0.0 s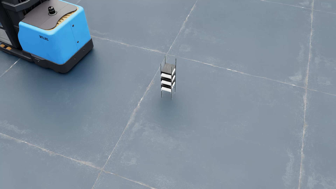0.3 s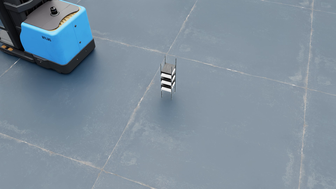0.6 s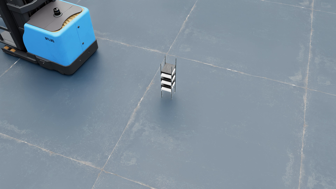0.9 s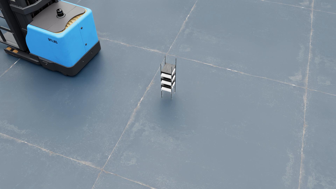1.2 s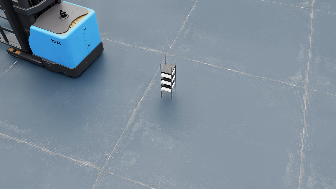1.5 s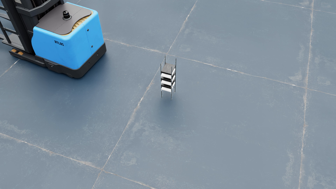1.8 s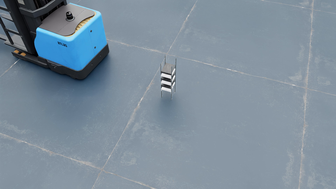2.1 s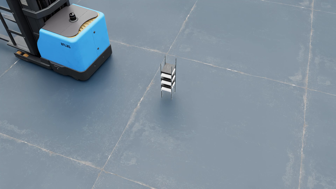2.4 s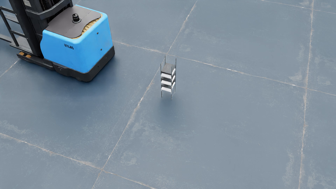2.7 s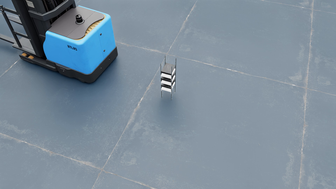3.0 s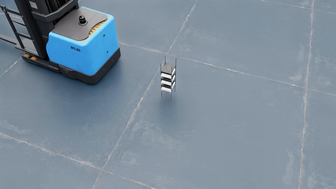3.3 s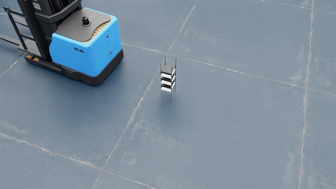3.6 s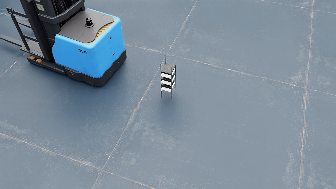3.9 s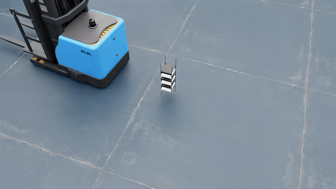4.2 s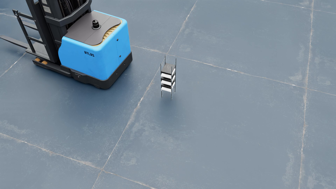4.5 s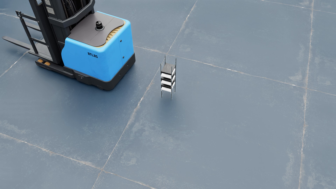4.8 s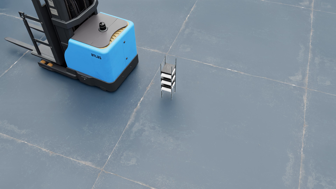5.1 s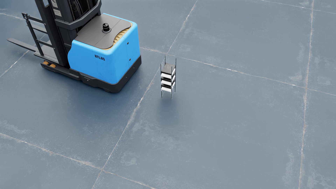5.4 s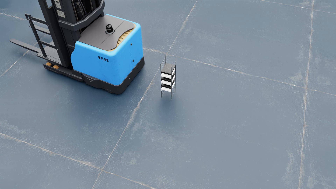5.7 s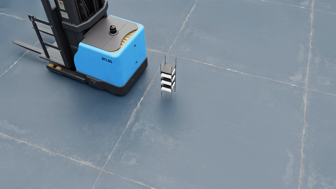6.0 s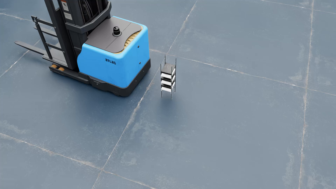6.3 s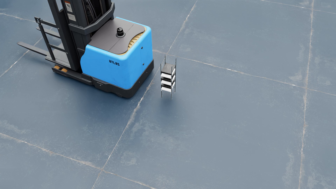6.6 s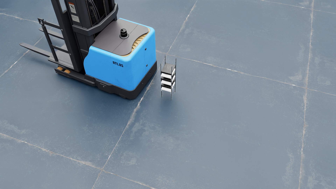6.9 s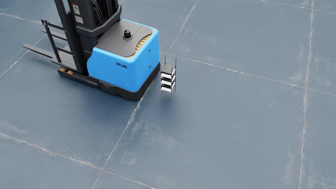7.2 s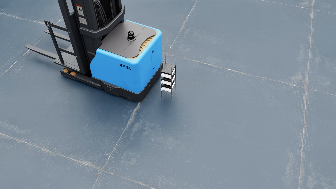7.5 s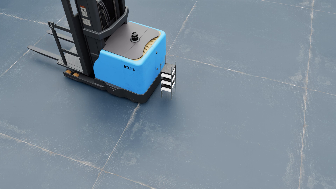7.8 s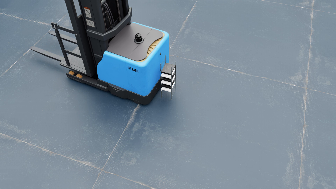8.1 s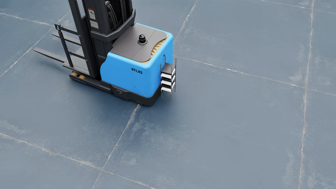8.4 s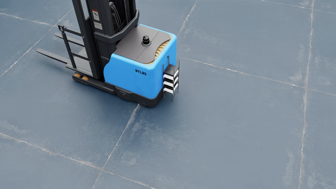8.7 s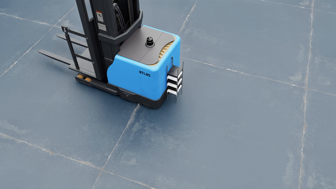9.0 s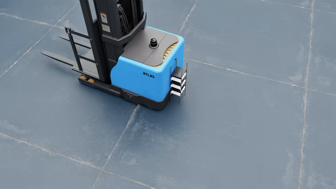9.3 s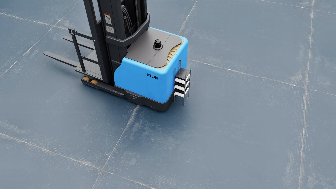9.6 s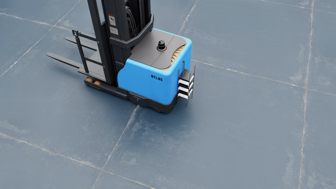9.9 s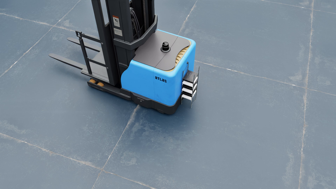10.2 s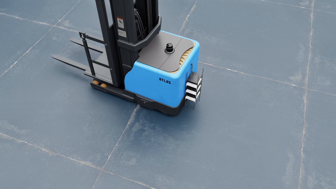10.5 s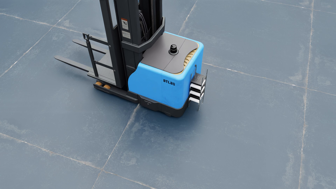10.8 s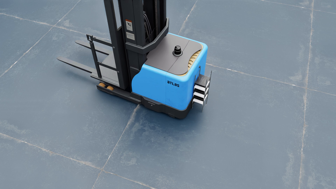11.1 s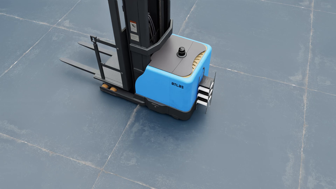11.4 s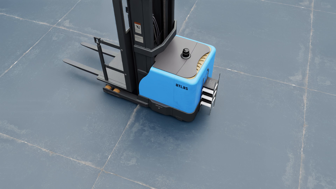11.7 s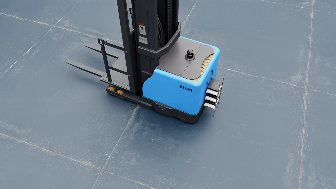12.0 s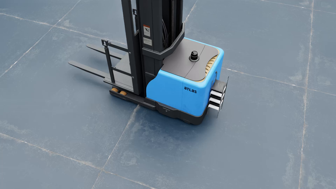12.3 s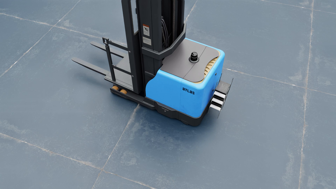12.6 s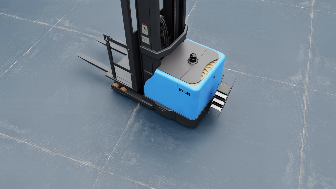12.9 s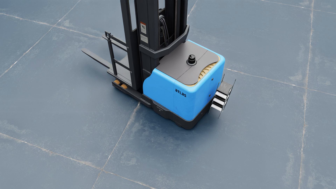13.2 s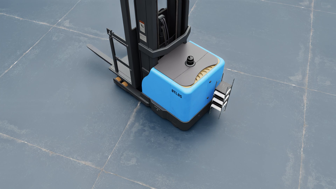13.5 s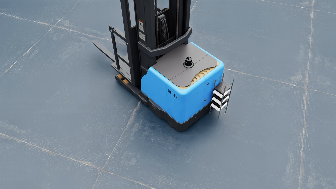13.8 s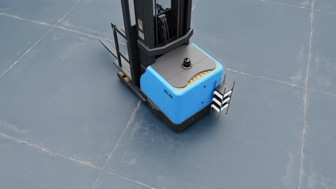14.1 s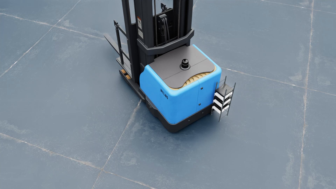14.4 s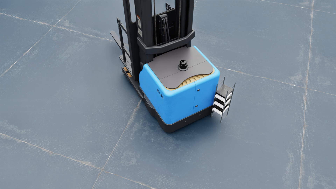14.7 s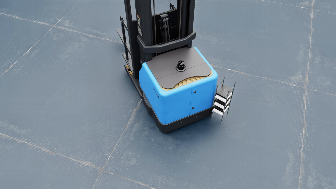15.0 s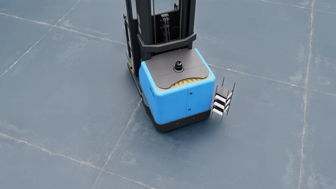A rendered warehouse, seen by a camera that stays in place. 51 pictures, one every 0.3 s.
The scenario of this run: A forklift runs into an object in its way.
